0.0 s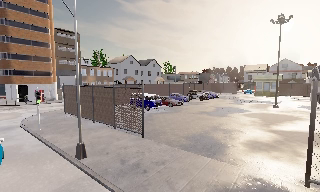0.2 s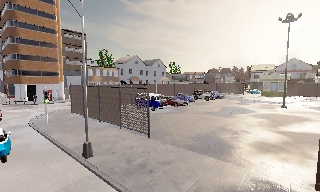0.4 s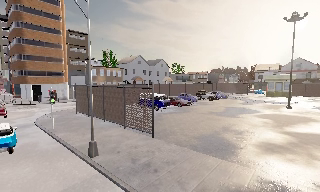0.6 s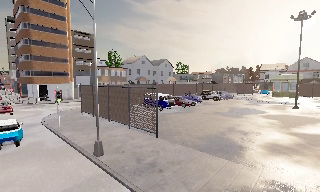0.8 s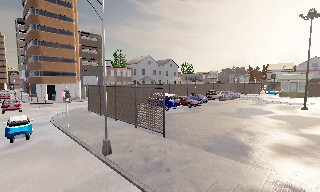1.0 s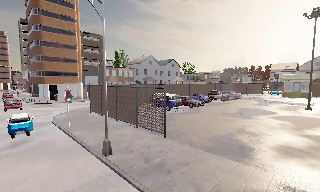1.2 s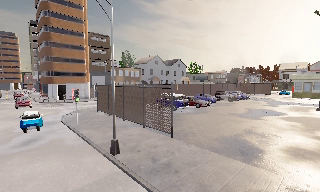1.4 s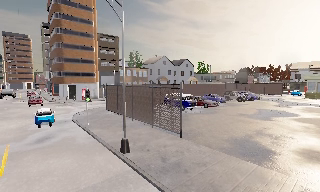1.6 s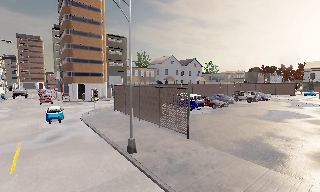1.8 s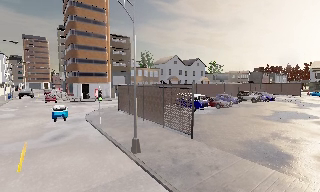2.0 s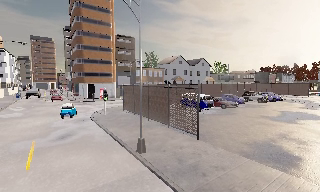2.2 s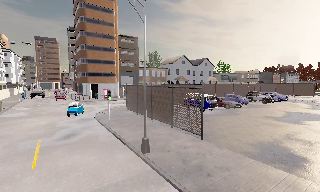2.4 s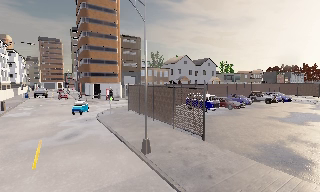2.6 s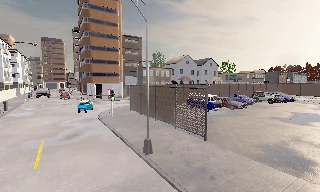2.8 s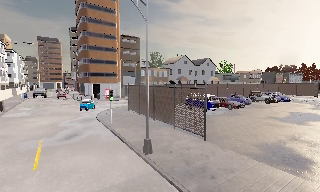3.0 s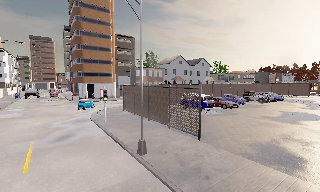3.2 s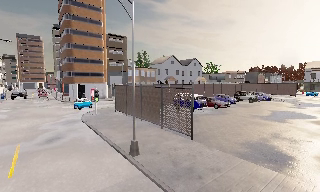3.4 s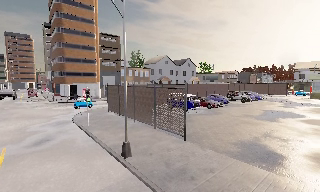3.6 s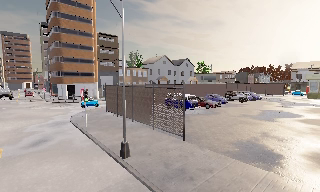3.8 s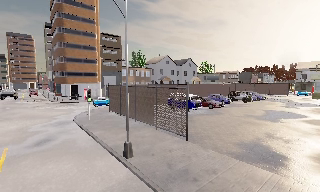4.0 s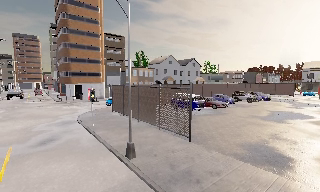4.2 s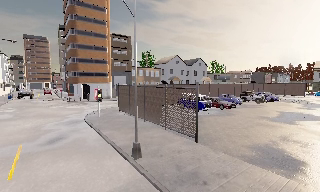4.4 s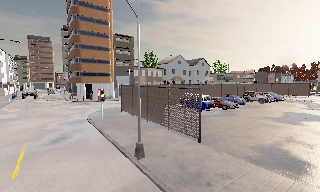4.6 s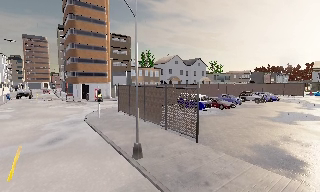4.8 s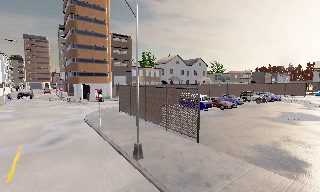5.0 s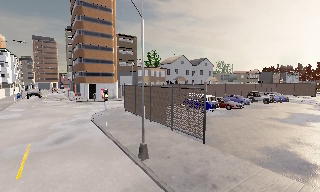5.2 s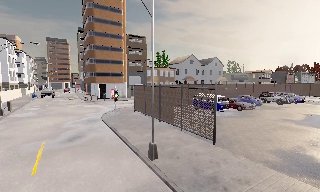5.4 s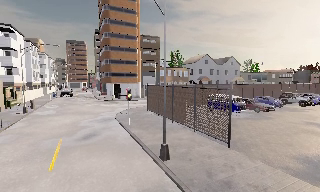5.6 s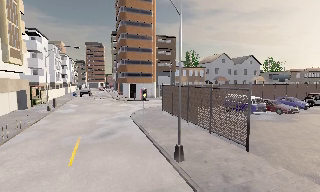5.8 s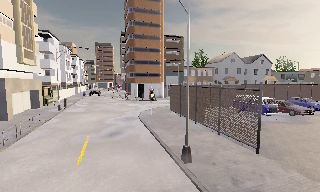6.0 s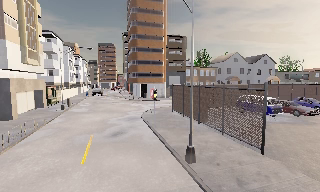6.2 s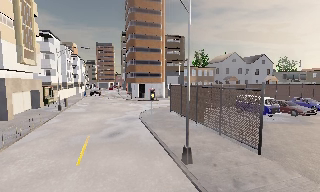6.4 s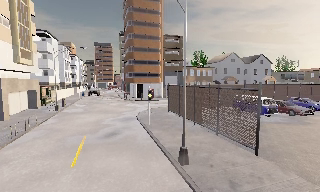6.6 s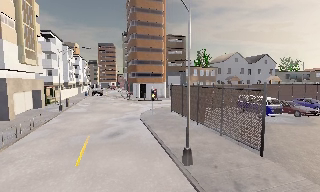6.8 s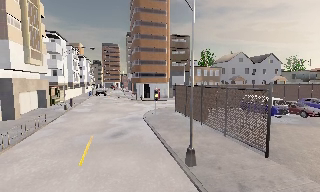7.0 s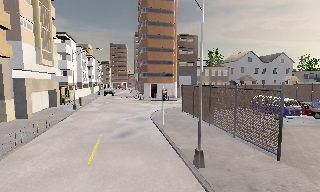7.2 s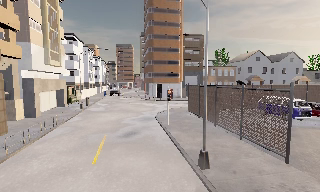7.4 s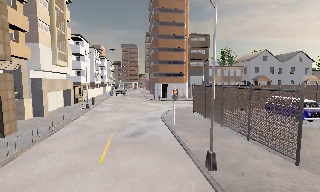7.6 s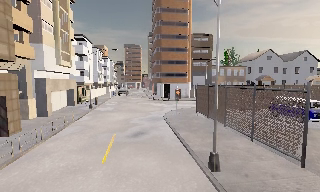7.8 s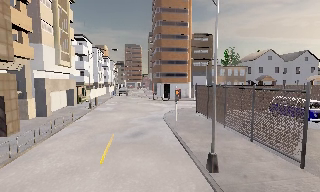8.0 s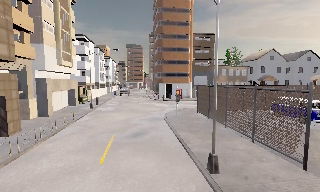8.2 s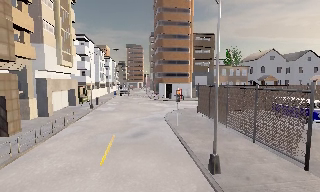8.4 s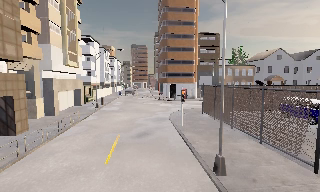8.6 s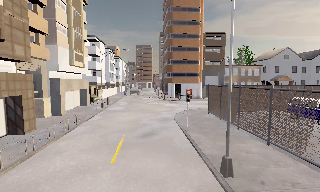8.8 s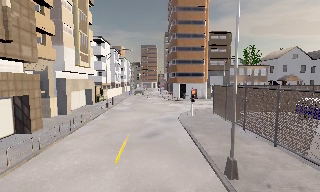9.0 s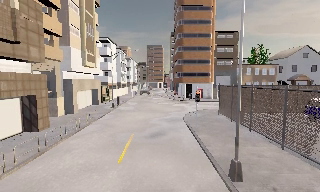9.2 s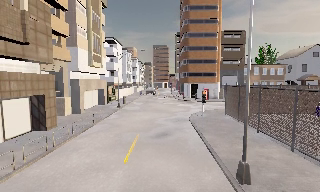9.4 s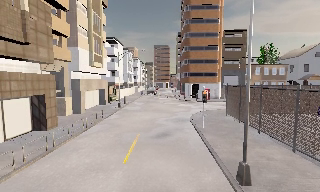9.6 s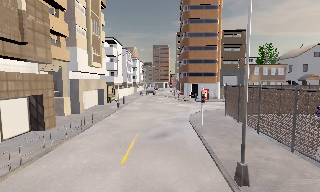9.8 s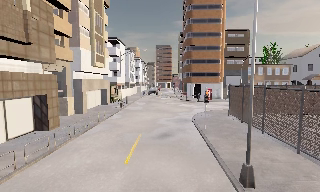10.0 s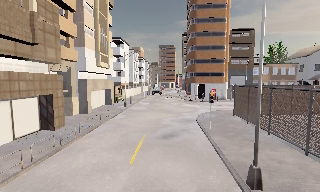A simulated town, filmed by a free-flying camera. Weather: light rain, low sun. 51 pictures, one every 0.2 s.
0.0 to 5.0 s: The camera pans to its left, which is counterclockwise from overhead, by about 15 degrees. It travels forward and to its left, about 1 m, so what stands in front looms larger.
5.0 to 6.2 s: The camera swings to its left by about 15 degrees, and the scene slides to the right.
6.2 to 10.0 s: The scene slides to the right, as the camera pans about 20 degrees to its left. It travels forward, about 1 m, so what stands in front looms larger.
The film runs forward here.
